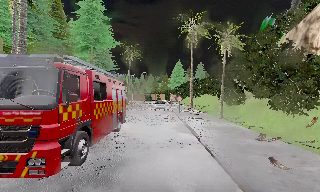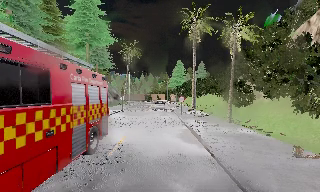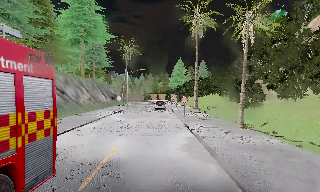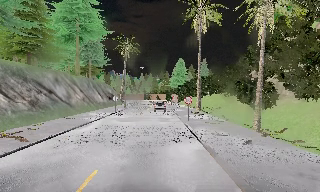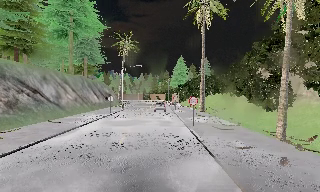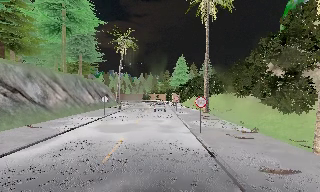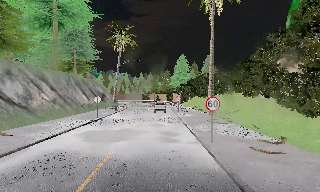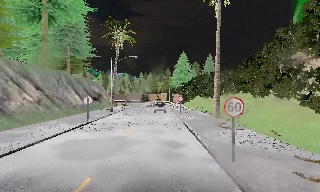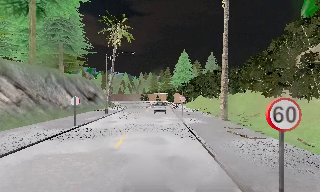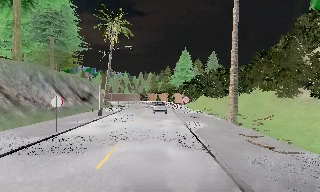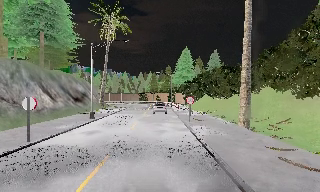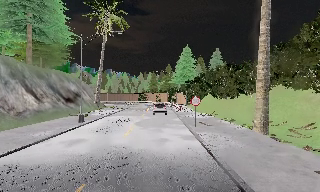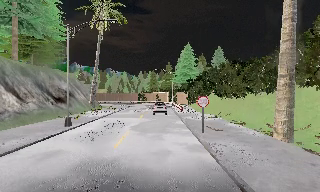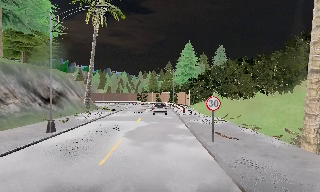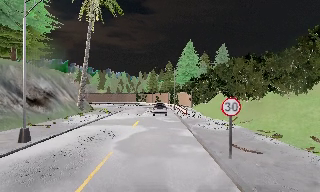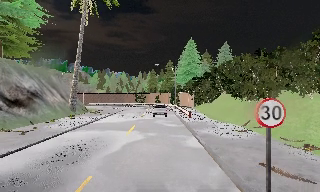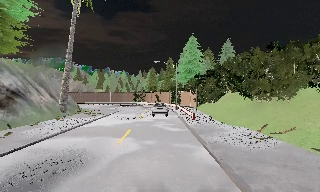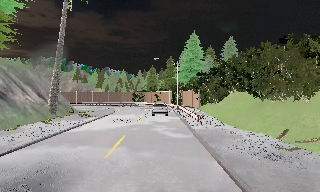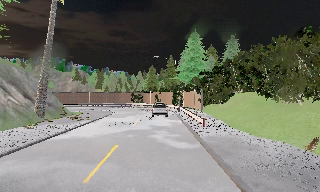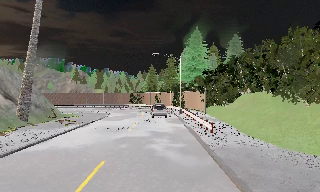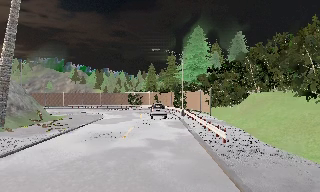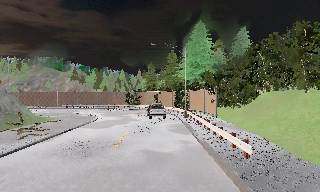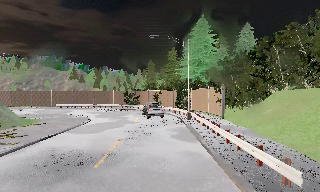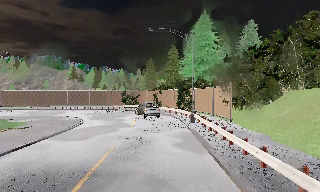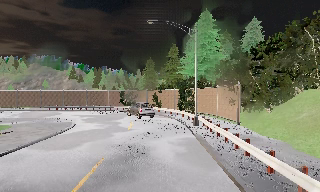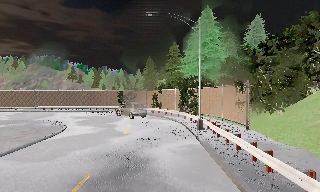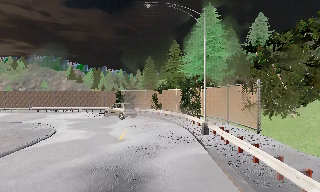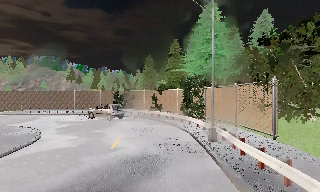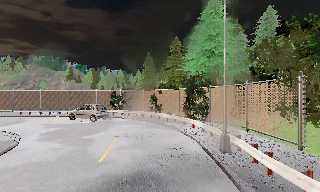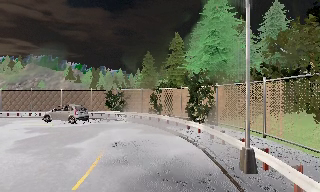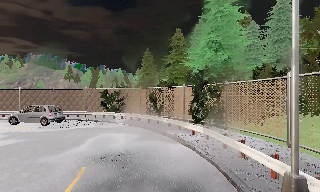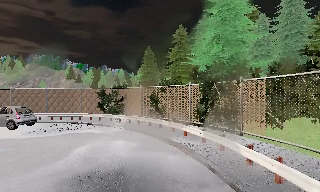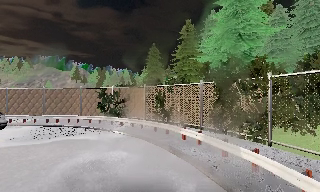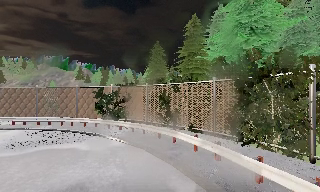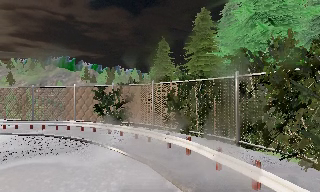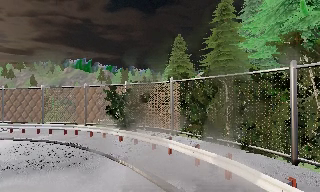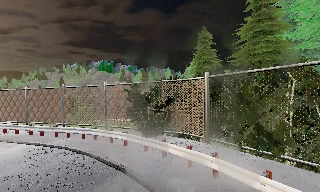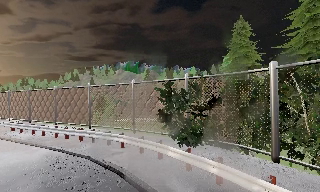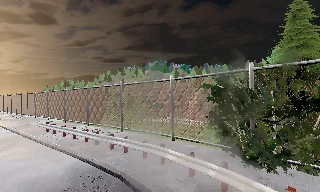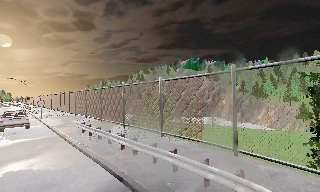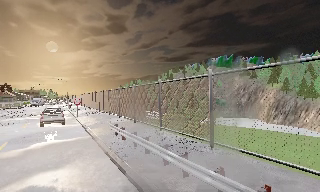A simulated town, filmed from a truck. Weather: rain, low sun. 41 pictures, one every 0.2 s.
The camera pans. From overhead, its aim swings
counterclockwise.
The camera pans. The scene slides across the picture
to the right.
0.0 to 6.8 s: The camera travels forward, about 65 m, so what stands in front looms larger.
6.8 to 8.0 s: The camera pans to its left, which is counterclockwise from overhead, by about 50 degrees. It travels forward, about 11 m.
The film runs forward here.
